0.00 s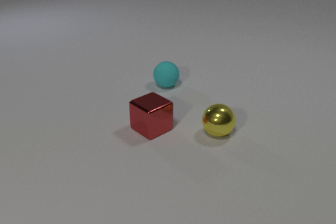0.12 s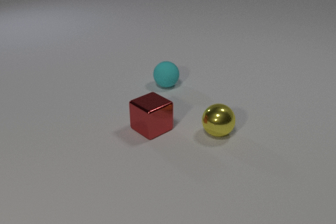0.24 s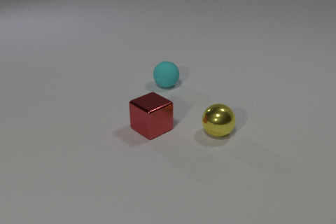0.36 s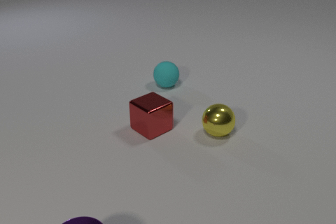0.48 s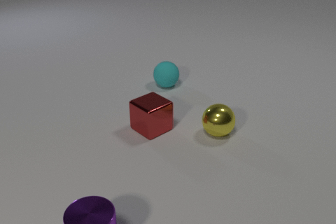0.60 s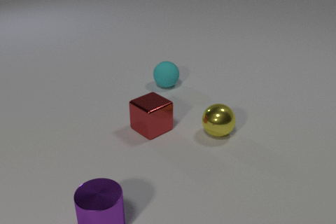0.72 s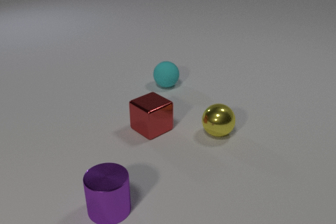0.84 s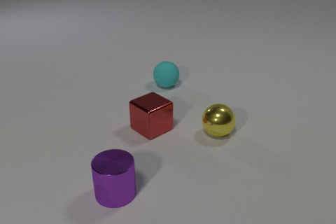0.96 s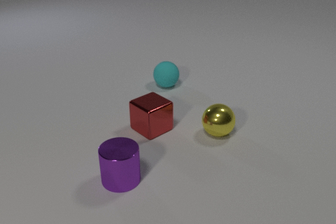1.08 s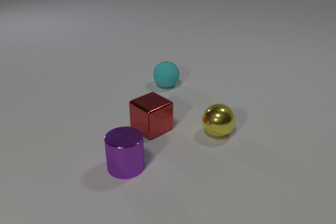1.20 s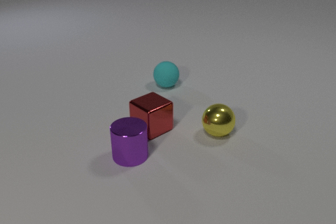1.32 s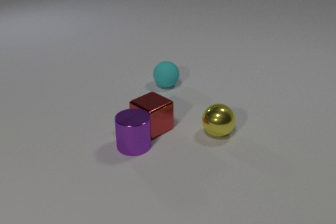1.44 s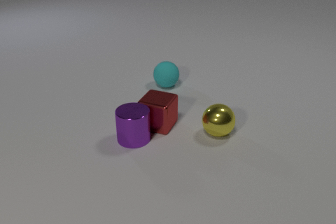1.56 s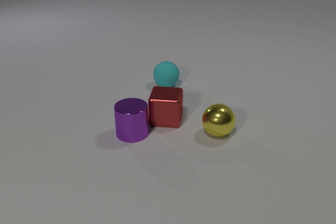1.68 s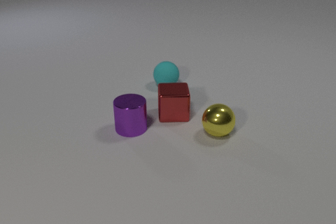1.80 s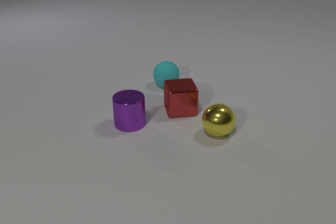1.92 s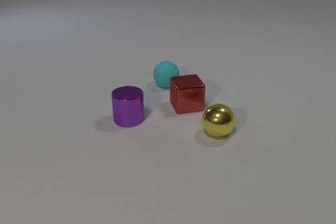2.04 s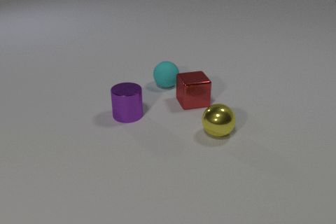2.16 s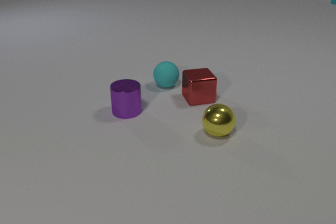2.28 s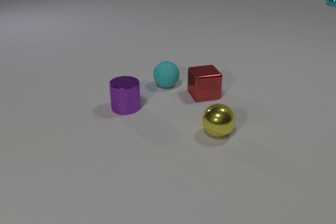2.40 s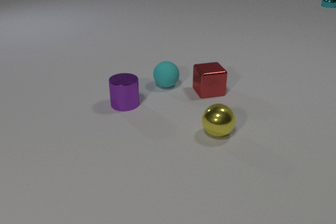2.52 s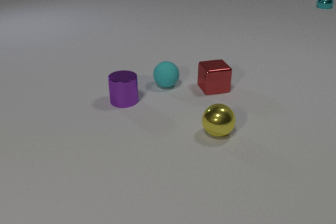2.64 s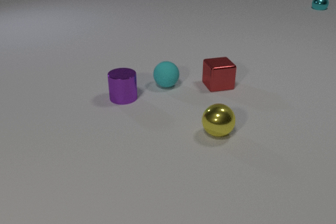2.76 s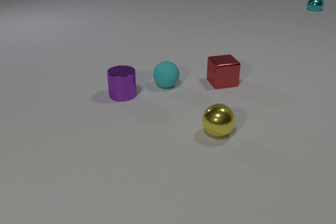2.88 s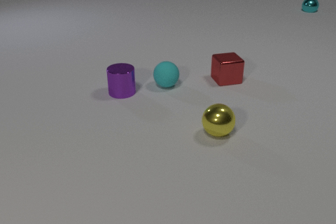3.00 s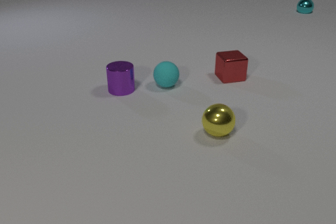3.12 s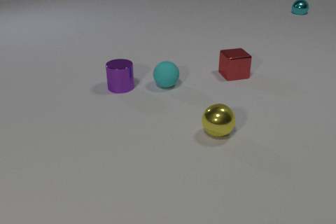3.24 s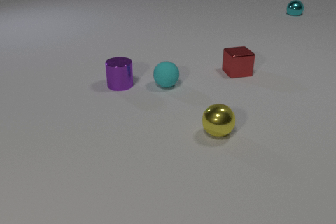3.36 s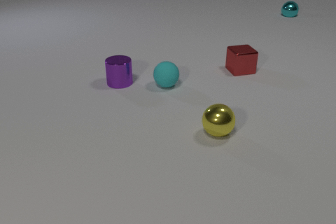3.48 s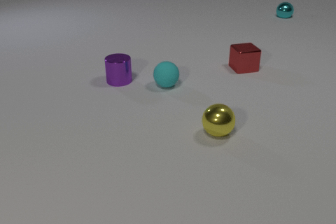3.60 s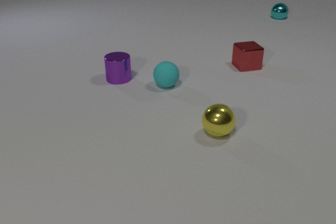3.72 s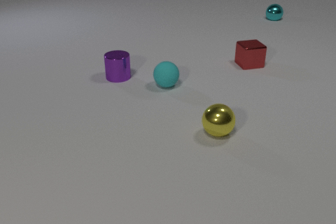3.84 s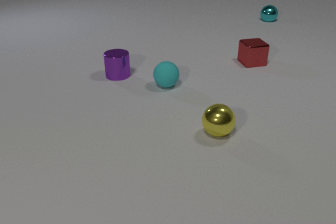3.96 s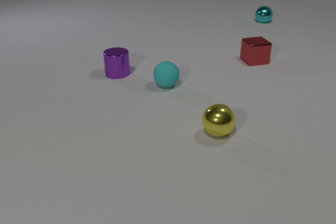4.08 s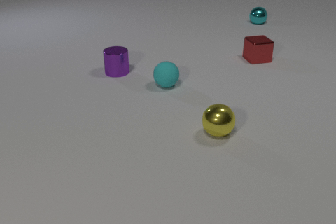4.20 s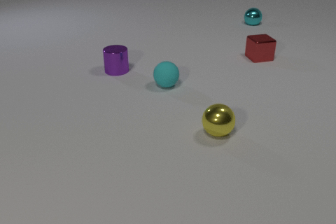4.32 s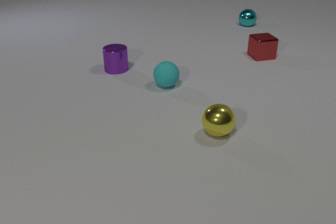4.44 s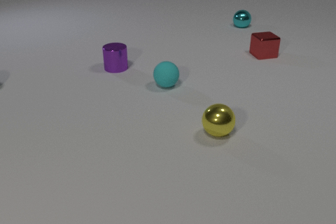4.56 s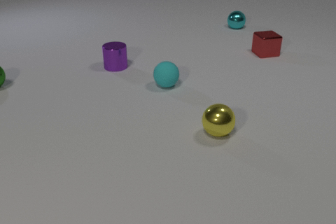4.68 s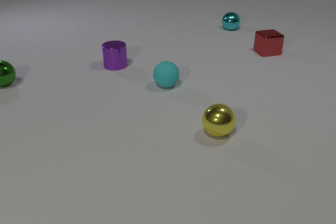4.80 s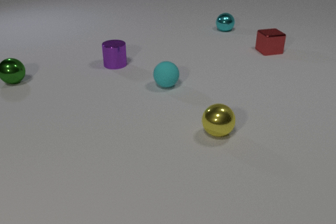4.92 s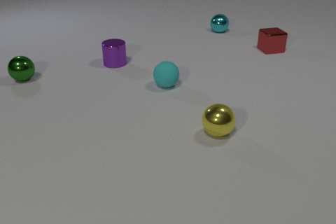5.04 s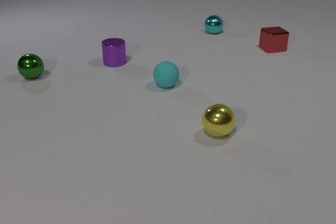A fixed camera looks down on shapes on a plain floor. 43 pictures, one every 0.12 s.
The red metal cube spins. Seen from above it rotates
counterclockwise.
The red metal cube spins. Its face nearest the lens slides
to the right.
0.00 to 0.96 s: The purple metal cylinder comes in at the bottom edge, slides away from the camera.
0.96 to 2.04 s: The purple metal cylinder slides away from the camera. The red metal cube slides away from the camera and to the right, spins counterclockwise seen from above by about 60 degrees, its near face sliding to the right. The purple metal cylinder and the red metal cube collide.
2.04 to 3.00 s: The purple metal cylinder slides away from the camera. The red metal cube slides away from the camera and to the right. The cyan metal sphere comes in at the right edge, rolls toward the camera and to the left.
3.00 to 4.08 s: The purple metal cylinder slides away from the camera. The red metal cube slides away from the camera and to the right. The cyan metal sphere rolls toward the camera and to the left.
4.08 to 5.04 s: The purple metal cylinder slides away from the camera. The red metal cube slides away from the camera and to the right. The green metal sphere comes in at the left edge, rolls to the right. The cyan metal sphere rolls to the left and toward the camera.
How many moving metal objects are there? 4.
What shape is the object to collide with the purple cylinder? cube.
Are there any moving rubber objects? no.
